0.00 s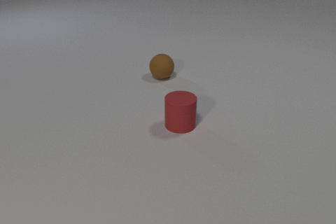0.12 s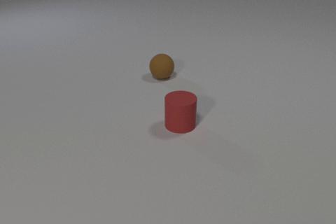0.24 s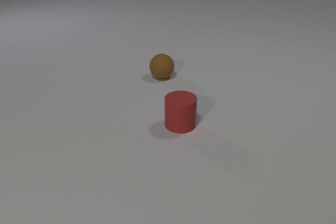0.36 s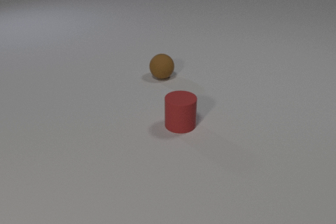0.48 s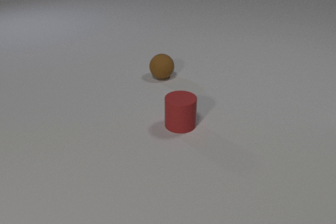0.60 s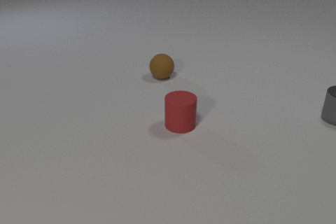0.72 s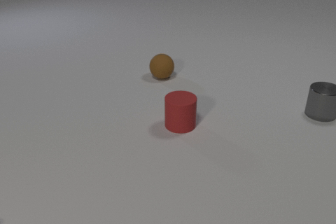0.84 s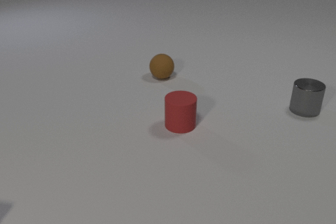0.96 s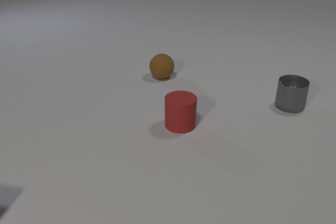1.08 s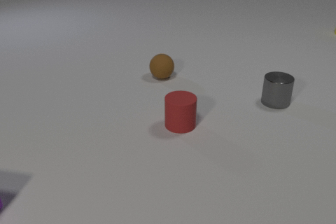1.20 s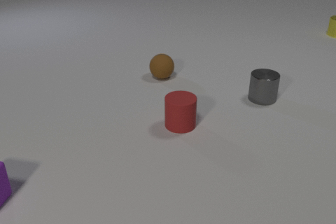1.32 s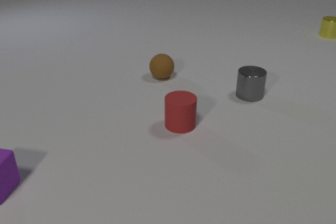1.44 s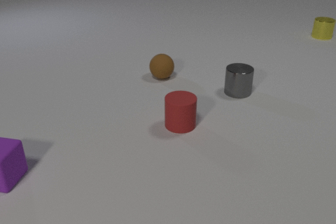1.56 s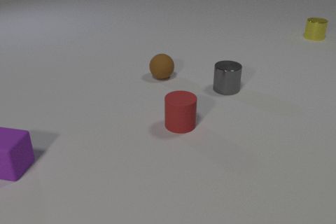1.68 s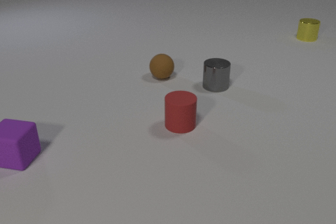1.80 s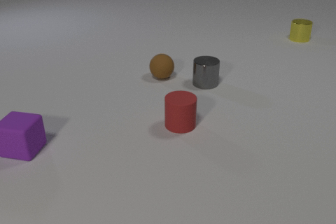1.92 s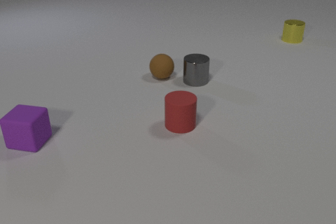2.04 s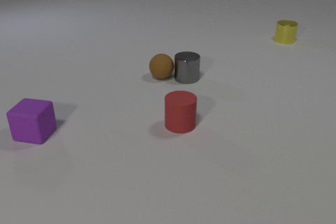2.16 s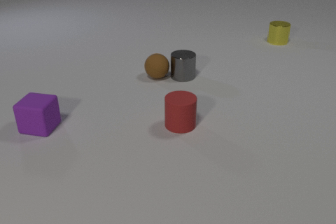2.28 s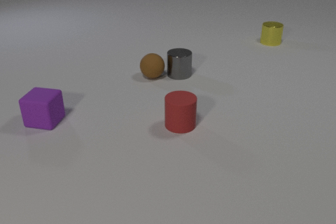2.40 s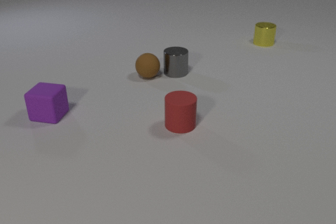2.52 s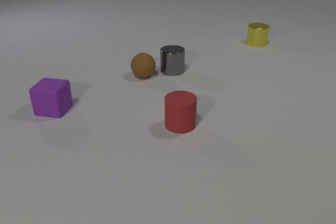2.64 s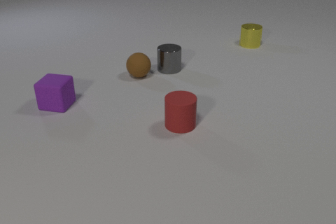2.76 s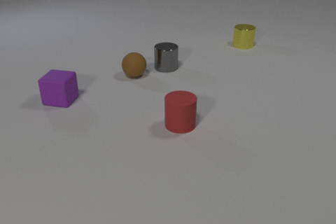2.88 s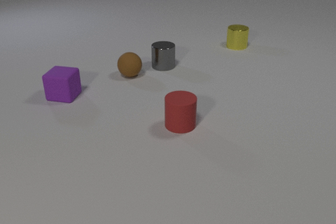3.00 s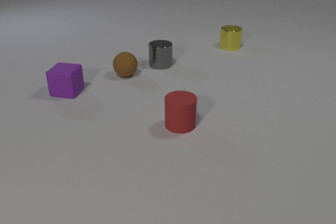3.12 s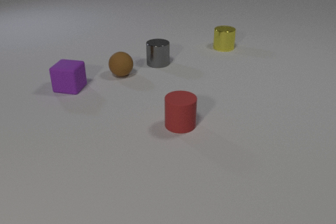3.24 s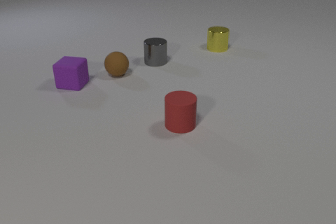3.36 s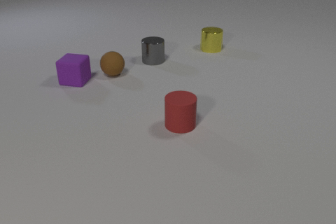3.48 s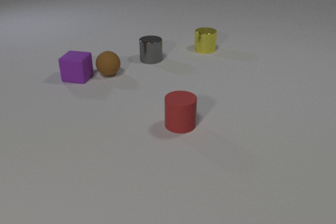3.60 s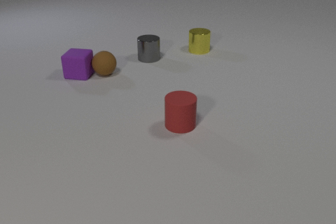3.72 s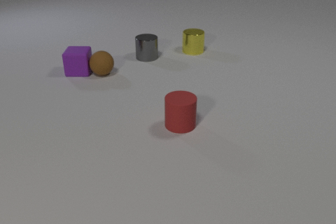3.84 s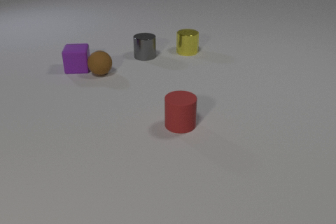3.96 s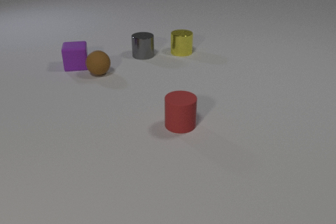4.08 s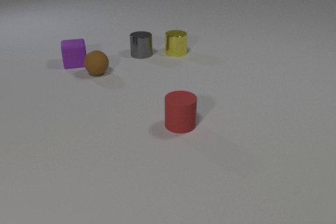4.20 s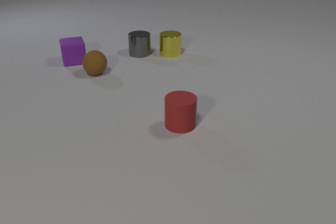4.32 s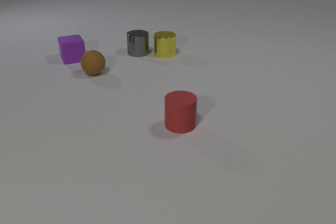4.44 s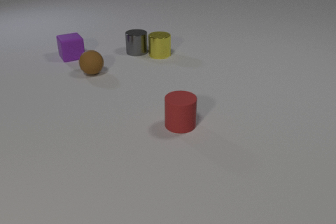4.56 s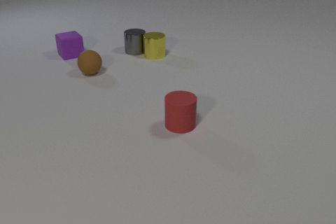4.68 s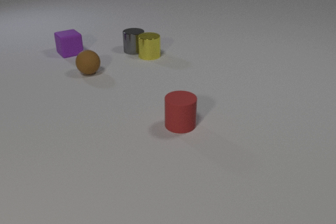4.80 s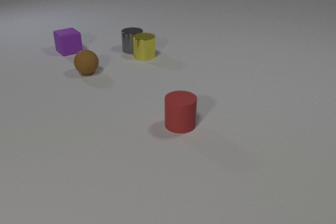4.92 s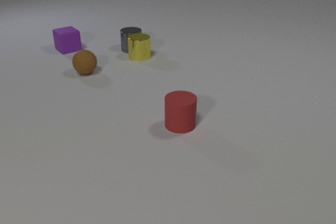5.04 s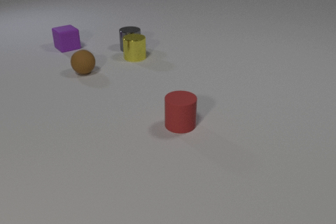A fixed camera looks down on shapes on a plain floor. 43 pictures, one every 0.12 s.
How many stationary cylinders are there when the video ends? 1.
Are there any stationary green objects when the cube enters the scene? no.
What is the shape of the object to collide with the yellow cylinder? cylinder.
0.00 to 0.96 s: The gray metal cylinder comes in at the right edge, slides to the left.
0.96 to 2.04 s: The gray metal cylinder slides to the left and away from the camera. The yellow metal cylinder comes in at the right edge, slides to the left and toward the camera. The purple rubber cube comes in at the left edge, slides away from the camera and to the right. The gray metal cylinder and the brown rubber sphere collide.
2.04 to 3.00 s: The gray metal cylinder slides away from the camera and to the left. The brown rubber sphere rolls to the left. The yellow metal cylinder slides to the left and toward the camera. The purple rubber cube slides away from the camera and to the right.
3.00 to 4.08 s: The gray metal cylinder slides away from the camera and to the left. The brown rubber sphere rolls to the left. The yellow metal cylinder slides to the left. The purple rubber cube slides away from the camera, spins so that its near face slides to the right, counterclockwise seen from above. The brown rubber sphere and the purple rubber cube collide.
4.08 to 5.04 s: The gray metal cylinder slides away from the camera and to the left. The brown rubber sphere rolls to the left. The yellow metal cylinder slides to the left. The purple rubber cube slides away from the camera, spins counterclockwise seen from above by about 15 degrees, its near face sliding to the right. The gray metal cylinder and the yellow metal cylinder collide.
